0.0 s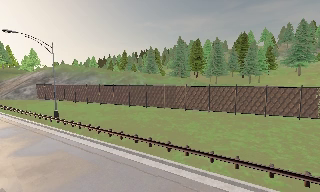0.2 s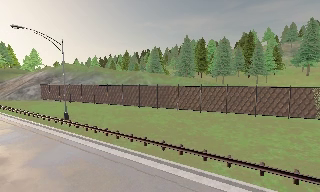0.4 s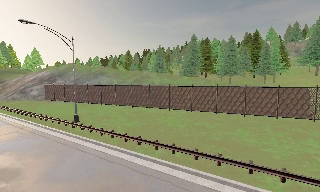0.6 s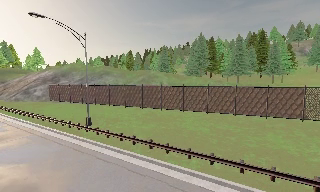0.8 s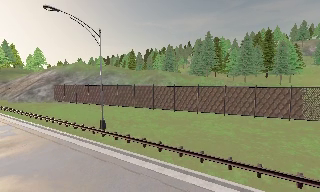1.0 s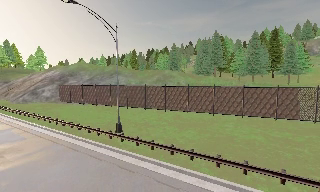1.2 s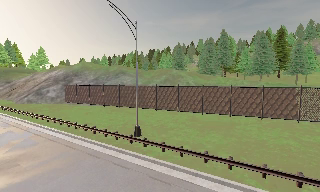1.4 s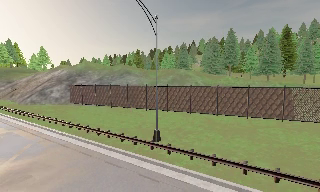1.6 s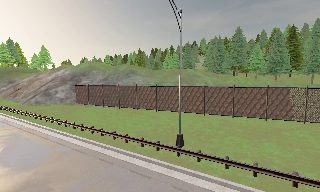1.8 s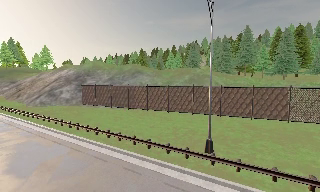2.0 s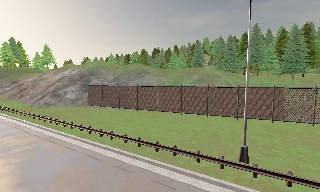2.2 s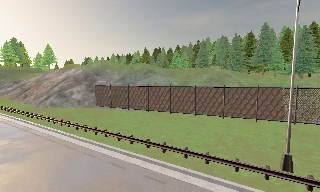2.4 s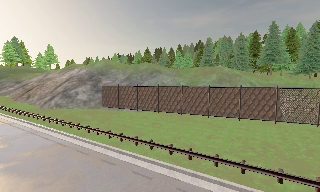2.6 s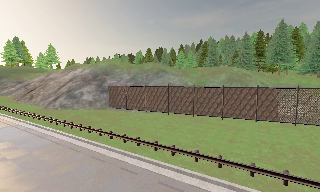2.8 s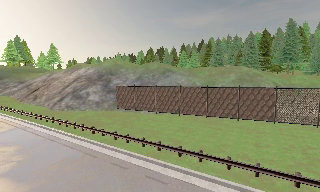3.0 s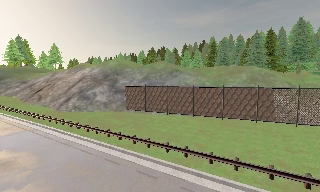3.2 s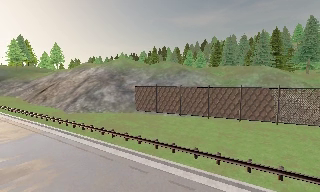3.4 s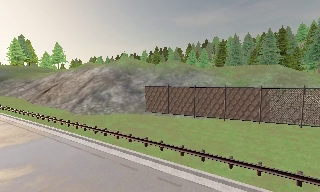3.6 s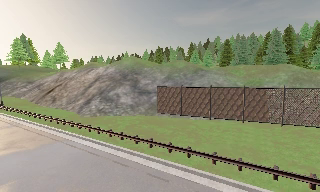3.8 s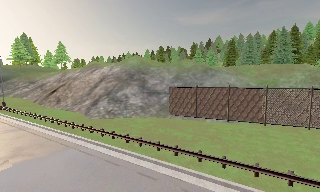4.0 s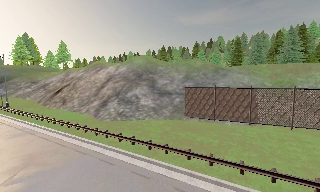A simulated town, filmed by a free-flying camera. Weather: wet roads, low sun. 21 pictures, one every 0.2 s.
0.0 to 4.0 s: The camera travels to its left and forward, about 30 m, so close, fixed things drift to the right.
The film runs forward here.
